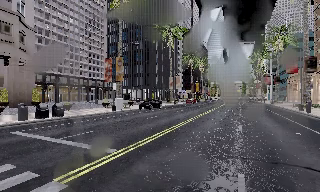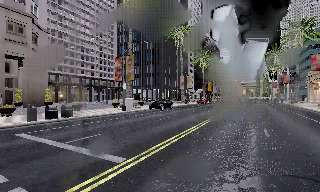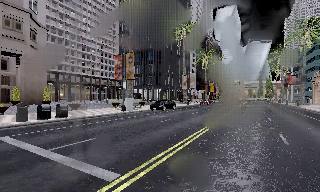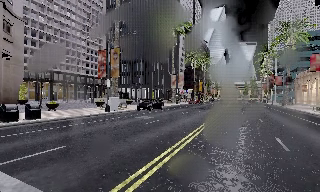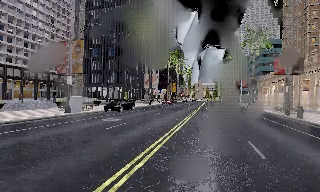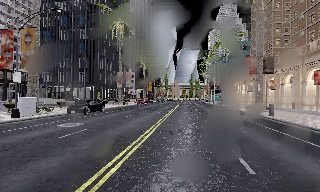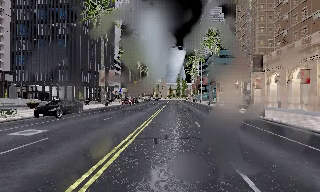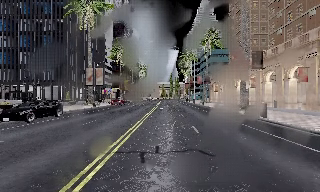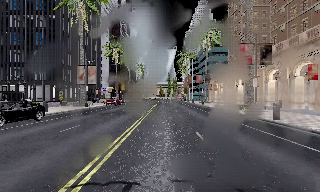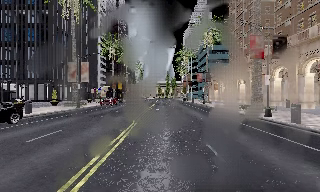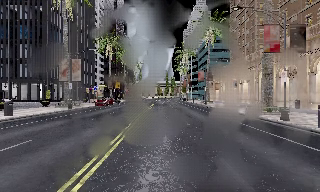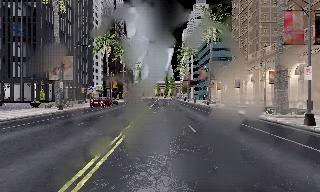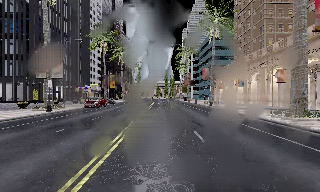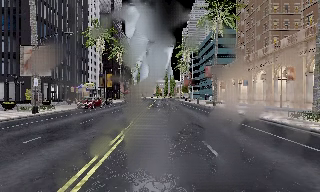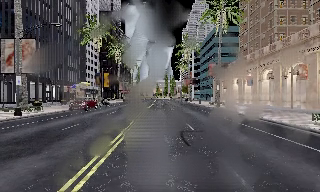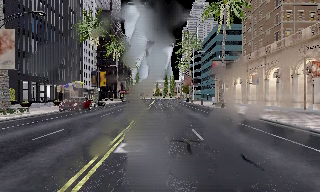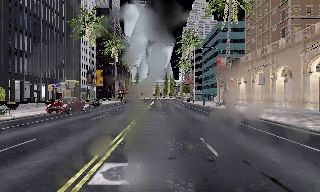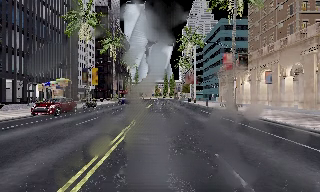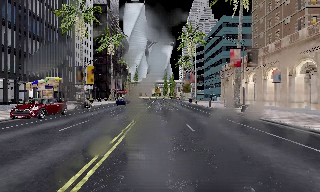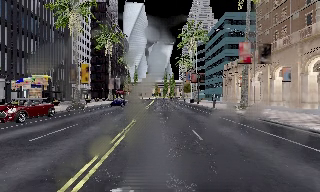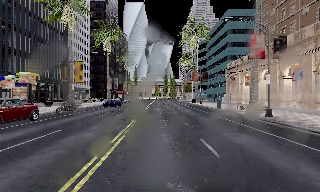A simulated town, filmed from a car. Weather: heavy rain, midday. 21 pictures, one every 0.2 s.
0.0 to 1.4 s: The scene slides to the left, as the camera pans about 25 degrees to its right. It travels forward, about 9 m, so what stands in front looms larger. It gains speed.
1.4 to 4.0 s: The camera travels forward, about 25 m, so what stands in front looms larger.
The film runs forward here.
